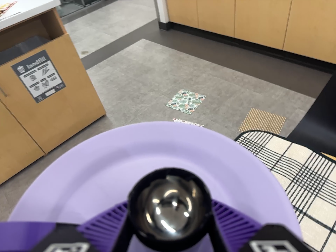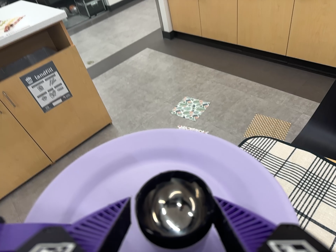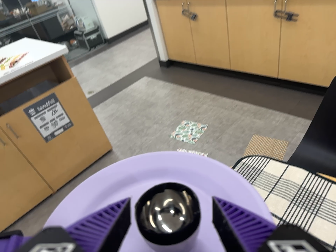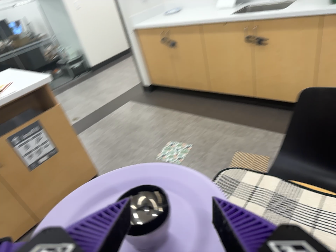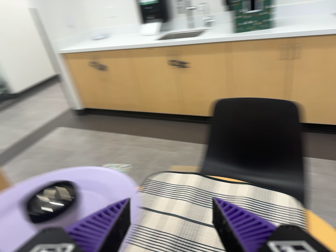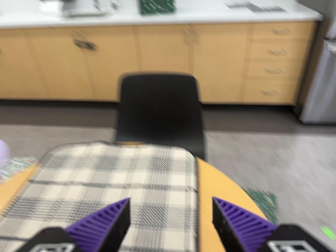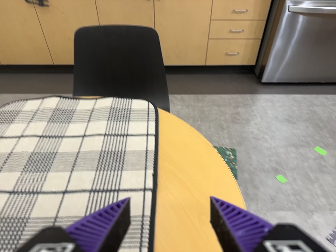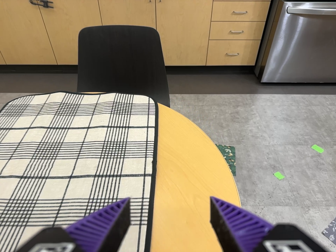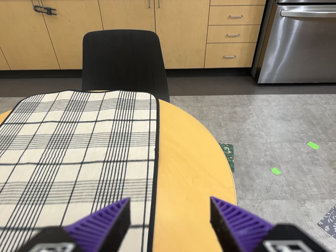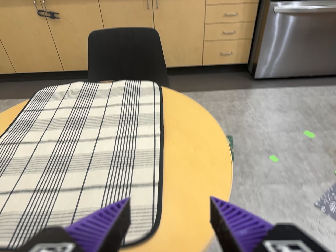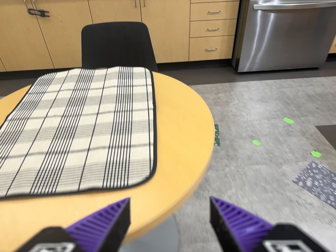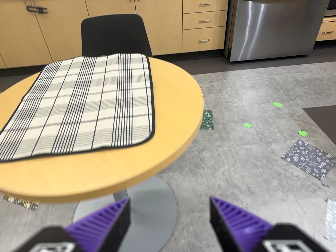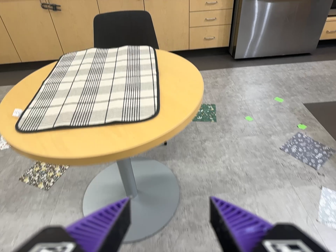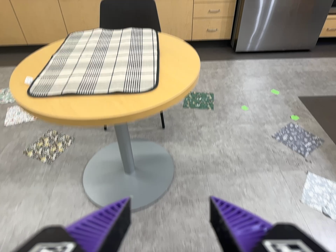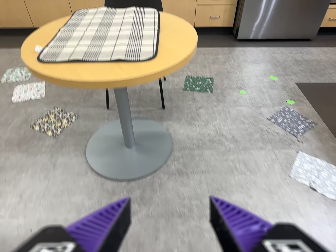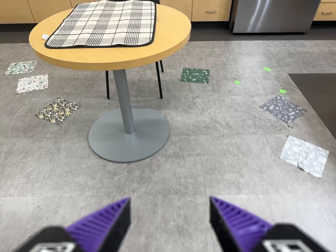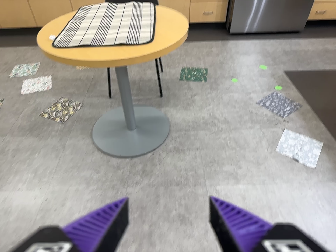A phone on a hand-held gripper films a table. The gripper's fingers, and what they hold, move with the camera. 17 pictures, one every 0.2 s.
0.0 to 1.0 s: The camera pans to its right by about 35 degrees. It travels backward, toward the bottom of its view and to its right, about 24 cm. Its aim tips toward the top of its view by about 15 degrees. It rolls about its line of sight by about 15 degrees, and the scene rotates counterclockwise.
1.0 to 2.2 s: The scene slides to the left, as the camera pans about 10 degrees to its right. It travels backward and toward the bottom of its view, about 50 cm, so what stands in front gets smaller. It rolls about its line of sight by about 10 degrees, and the scene rotates counterclockwise.
2.2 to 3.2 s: The camera travels backward and toward the bottom of its view, about 60 cm, so what stands in front gets smaller.
The film runs backward here.
